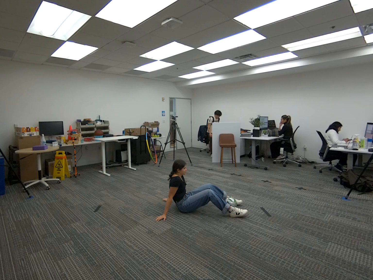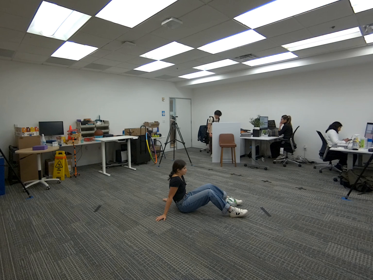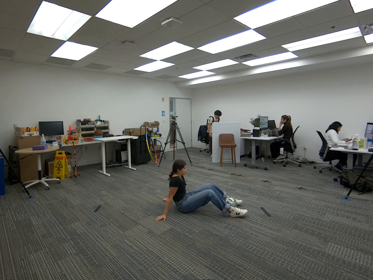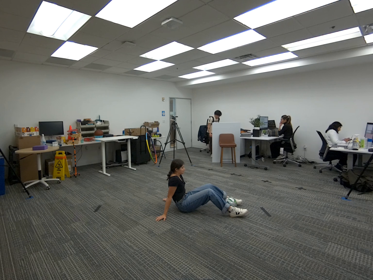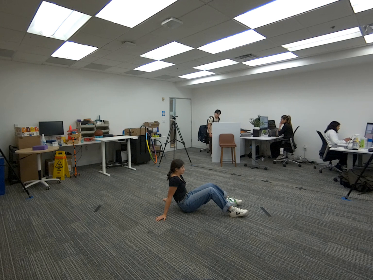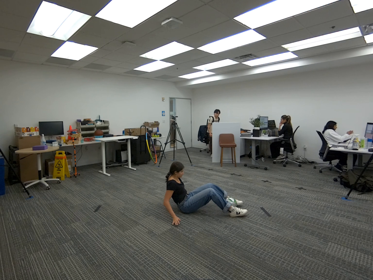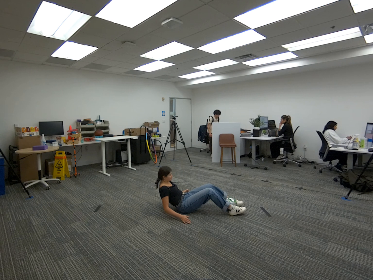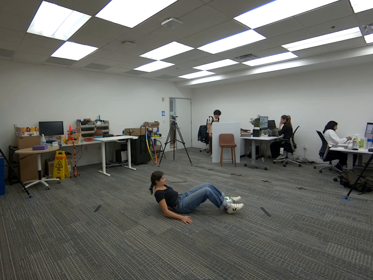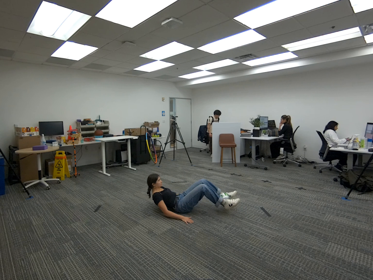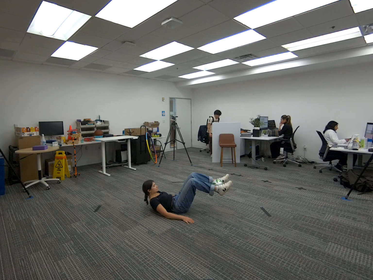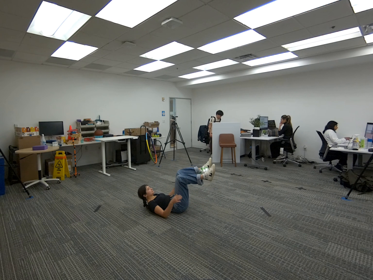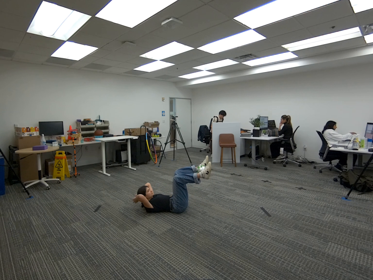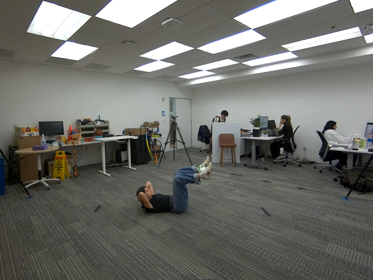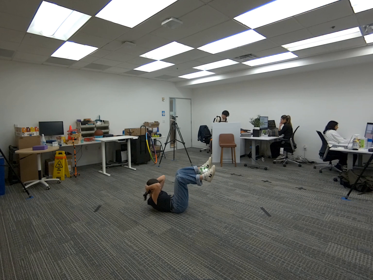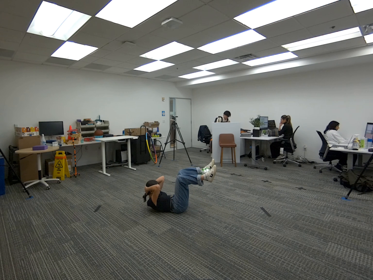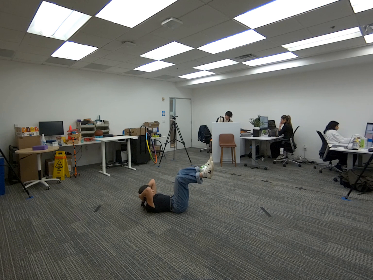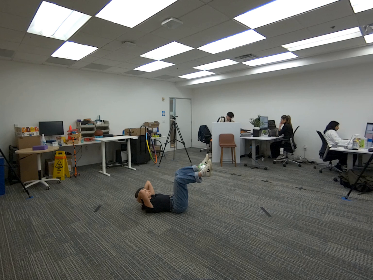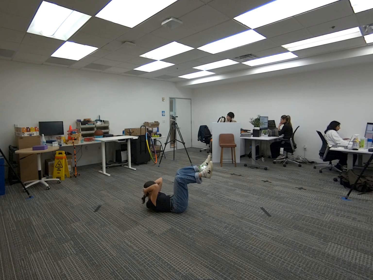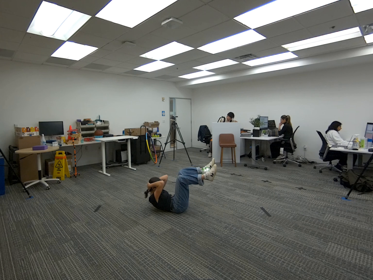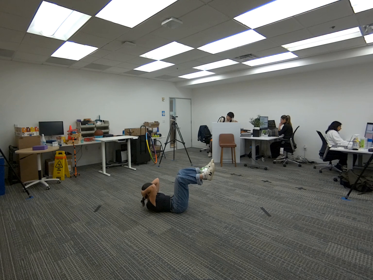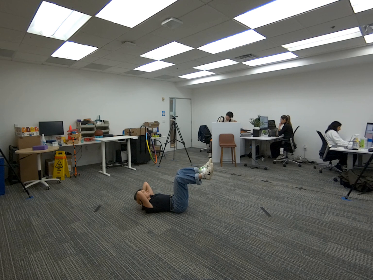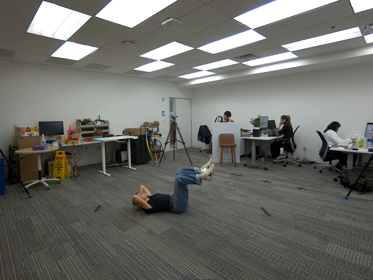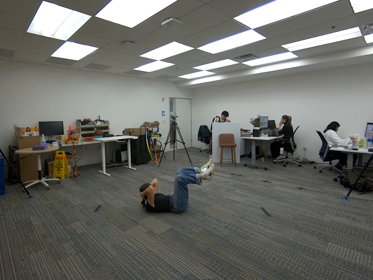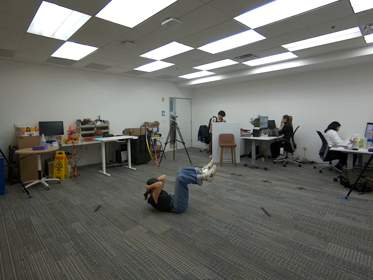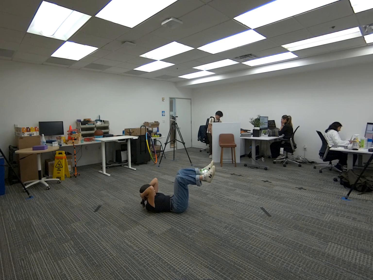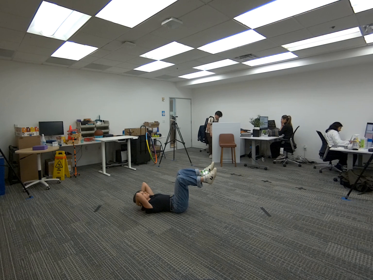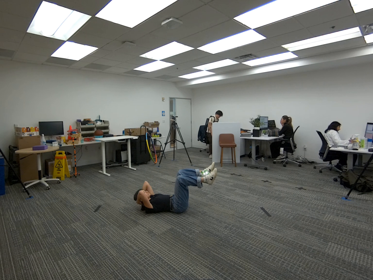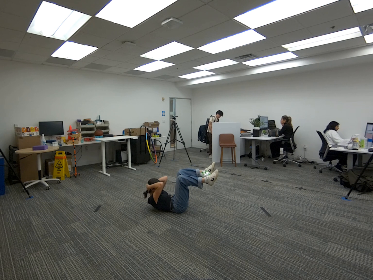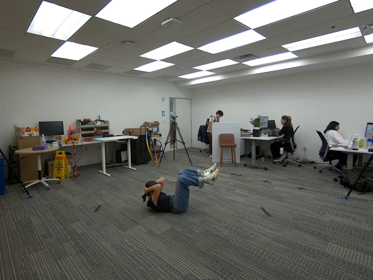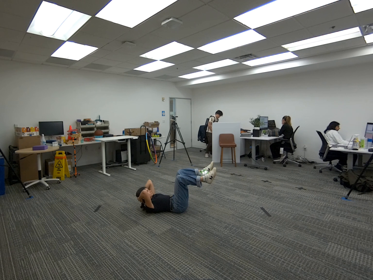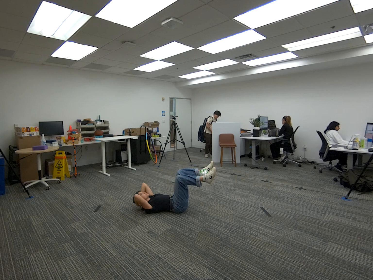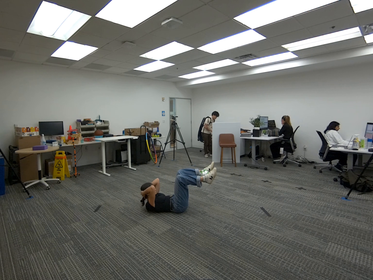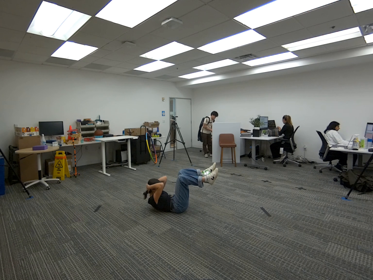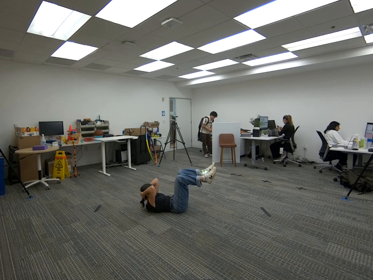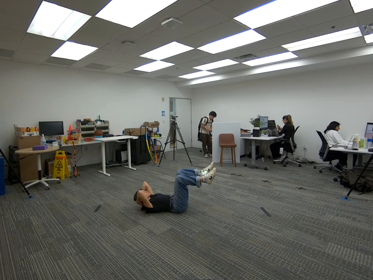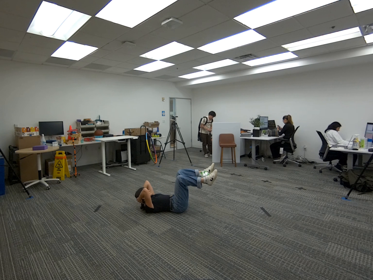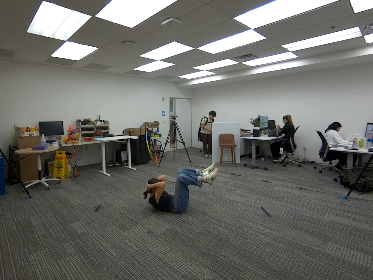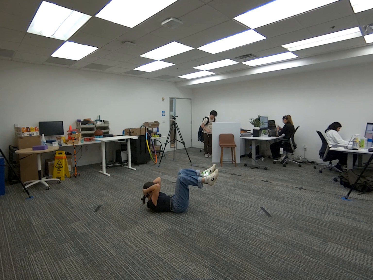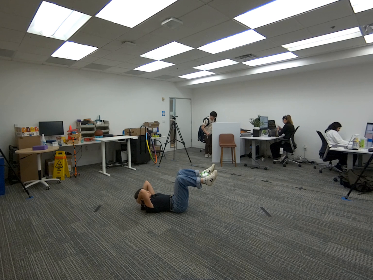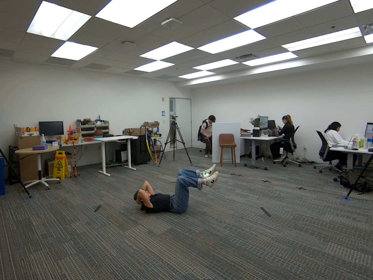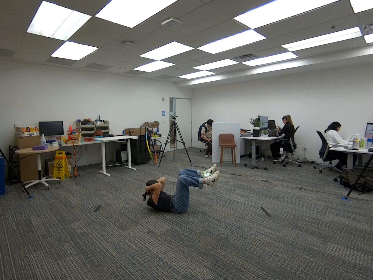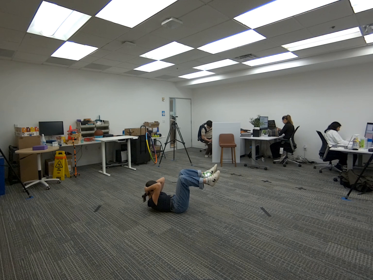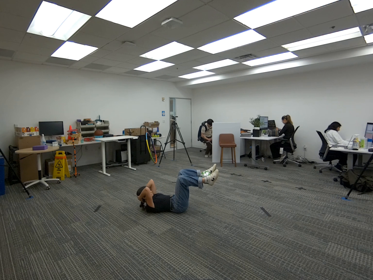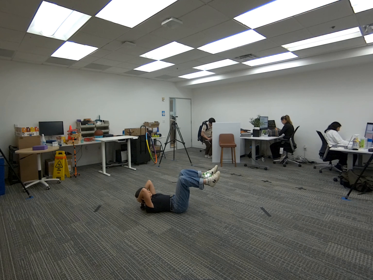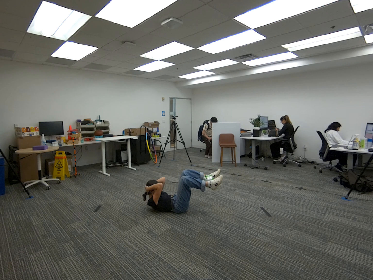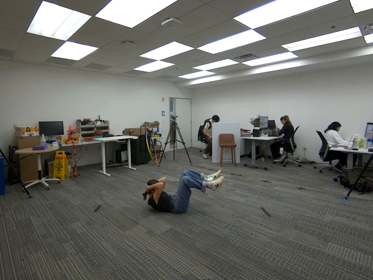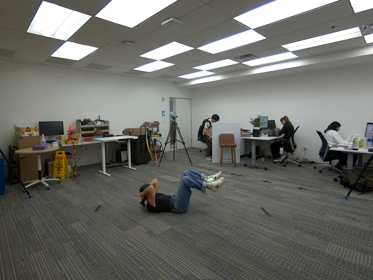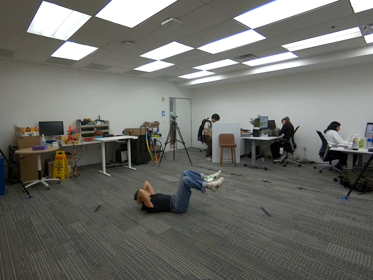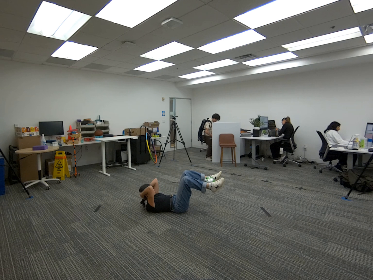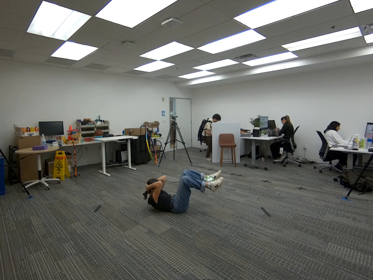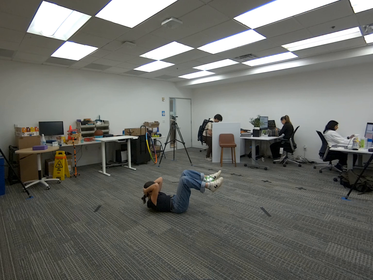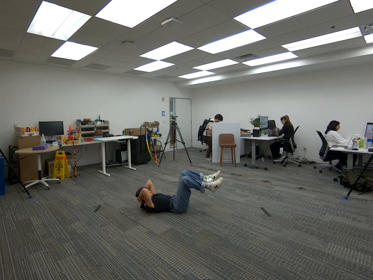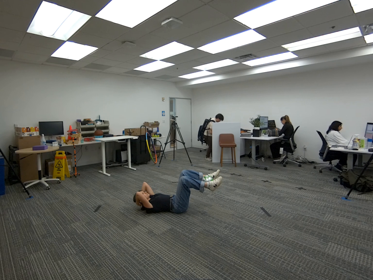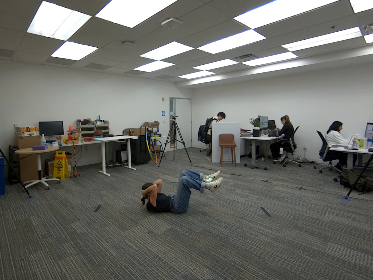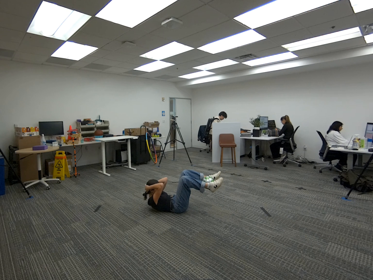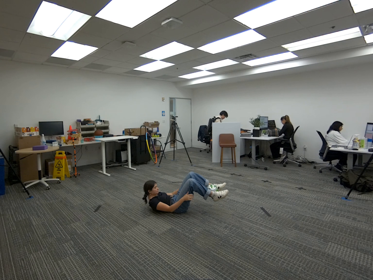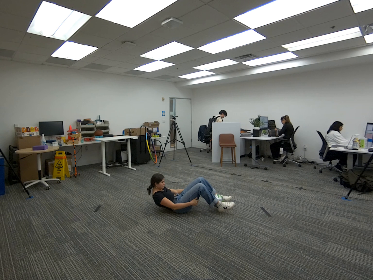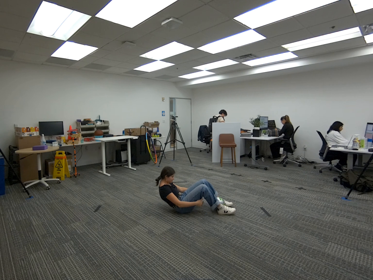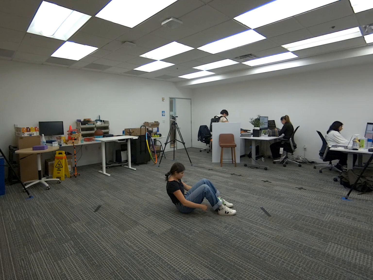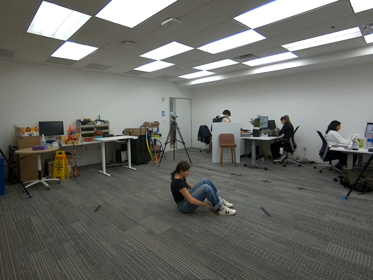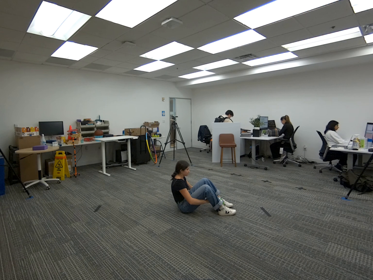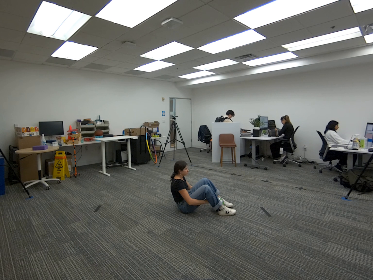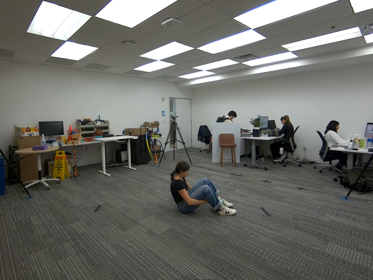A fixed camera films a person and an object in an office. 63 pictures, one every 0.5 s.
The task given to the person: Grasp the soccer ball near you and proceed to lift both legs up and balance the soccer ball on your ankles while proceeding to perform sit ups. Maintain the ball and stable throughput the sit ups.
